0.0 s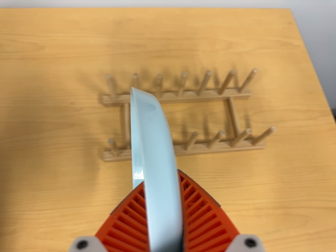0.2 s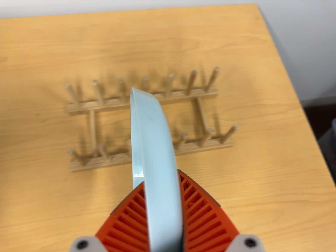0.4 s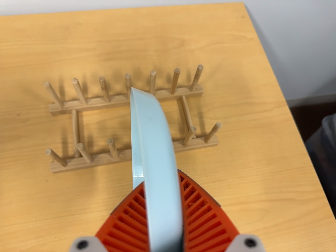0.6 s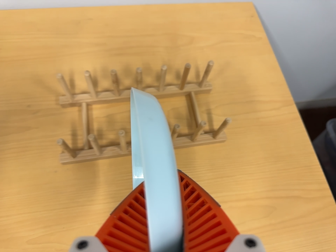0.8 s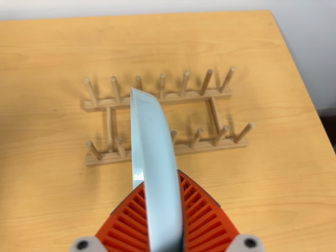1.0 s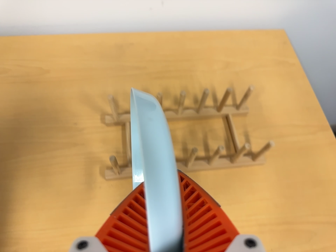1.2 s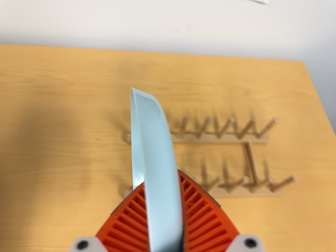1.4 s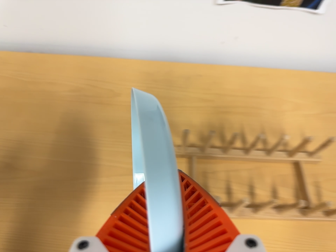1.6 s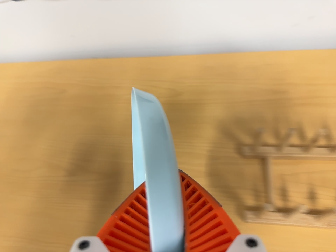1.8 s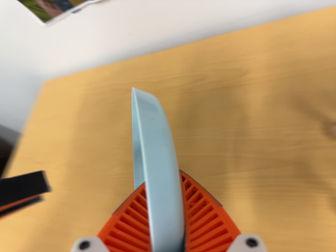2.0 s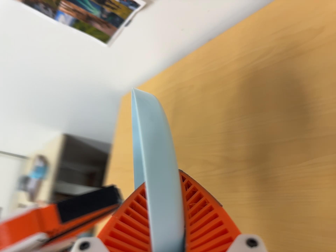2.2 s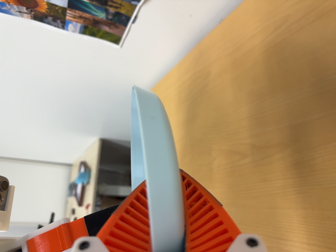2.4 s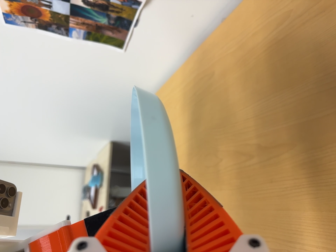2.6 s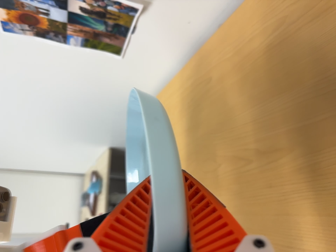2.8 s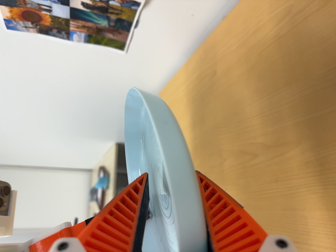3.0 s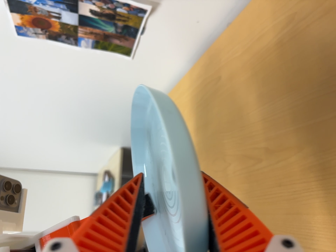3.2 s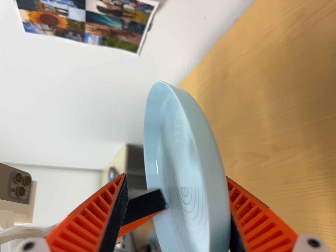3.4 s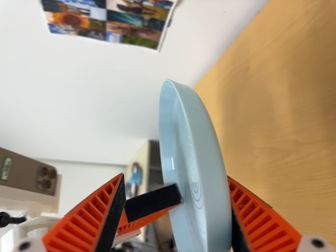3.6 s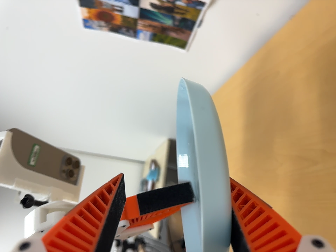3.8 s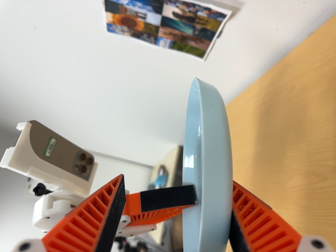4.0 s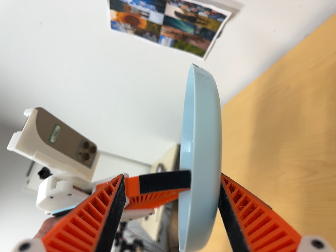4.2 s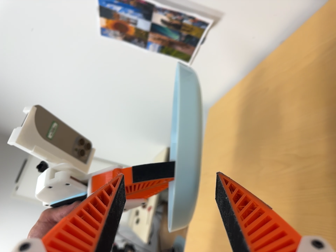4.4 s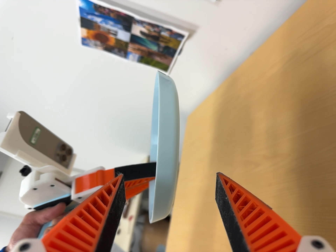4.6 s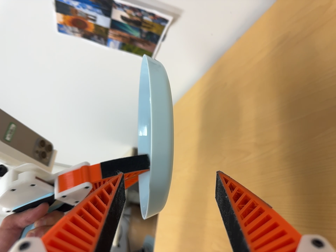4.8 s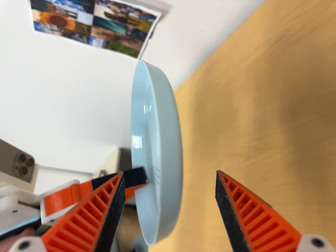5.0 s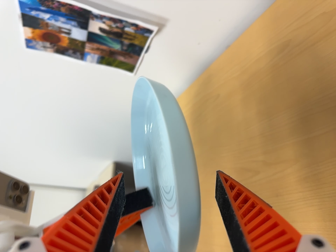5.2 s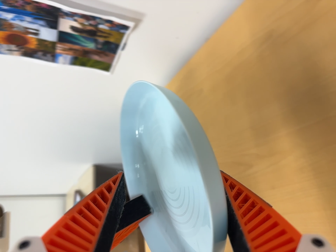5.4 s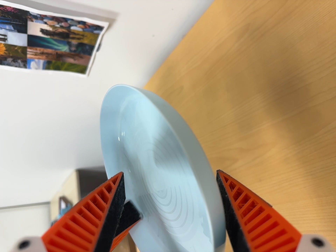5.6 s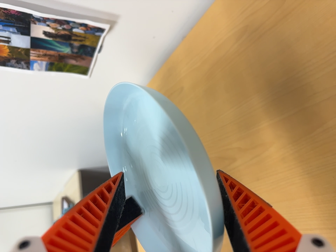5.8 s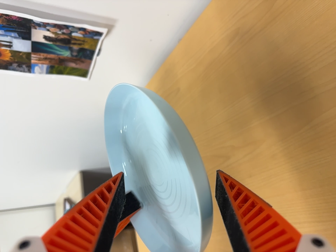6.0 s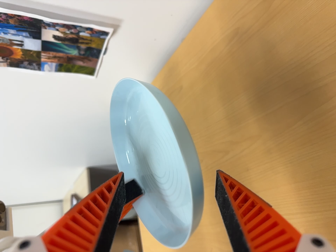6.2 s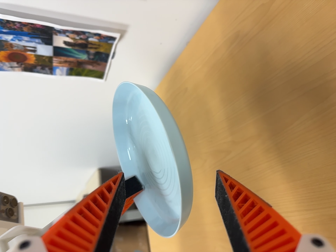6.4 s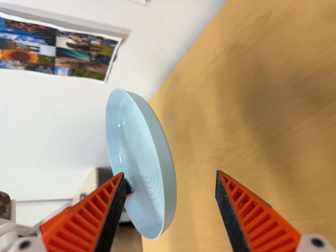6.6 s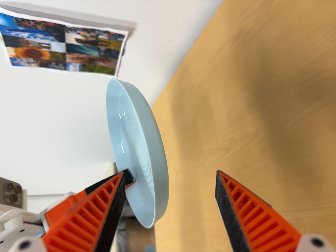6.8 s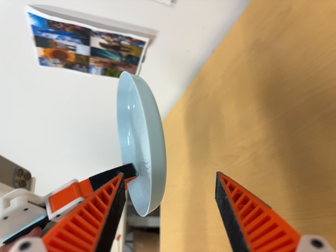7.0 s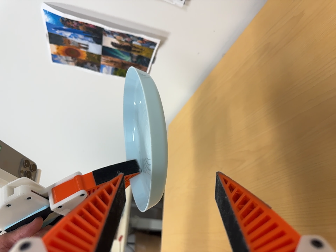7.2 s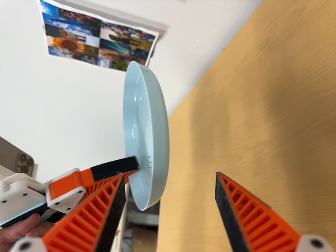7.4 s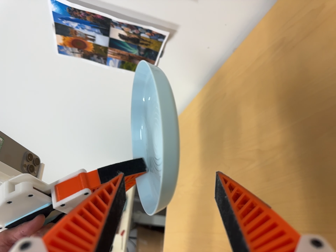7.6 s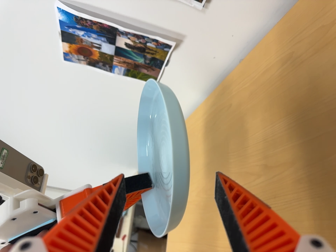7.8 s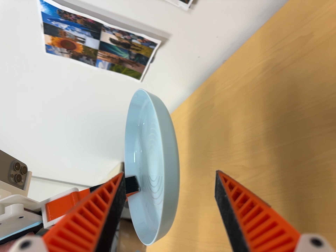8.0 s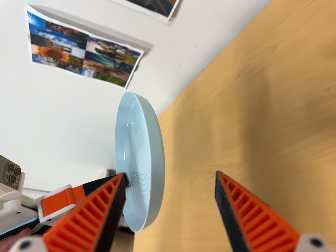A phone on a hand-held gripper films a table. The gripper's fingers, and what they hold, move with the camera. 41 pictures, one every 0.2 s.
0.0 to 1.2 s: The camera shifts only a little, or ends up much as it began.
1.2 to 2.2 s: The scene slides to the right, as the camera pans about 65 degrees to its left. It travels forward, about 12 cm. It rolls about its line of sight by about 25 degrees, and the scene rotates counterclockwise.
2.2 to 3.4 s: The scene slides to the right, as the camera pans about 10 degrees to its left.
3.4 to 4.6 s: The camera travels backward and toward the bottom of its view, about 9 cm, so what stands in front gets smaller.
4.6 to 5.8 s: The camera pans to its right by about 15 degrees. It travels forward, to its left and toward the top of its view, about 9 cm, so what stands in front looms larger. It rolls about its line of sight by about 15 degrees, and the scene rotates counterclockwise.
5.8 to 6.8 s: The camera pans to its left by about 15 degrees. It travels to its right, backward and toward the bottom of its view, about 10 cm.
6.8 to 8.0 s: The camera shifts only a little, or ends up much as it began.
The film runs backward here.
